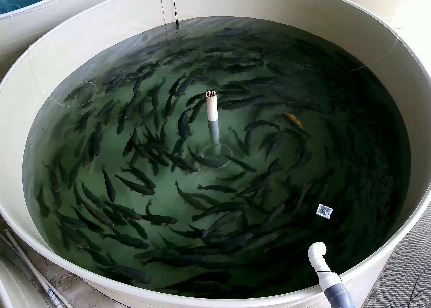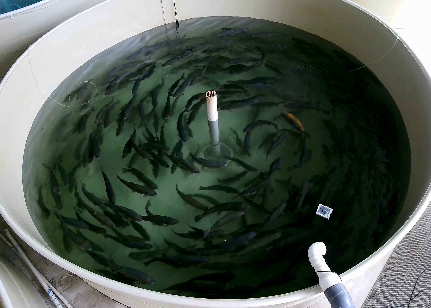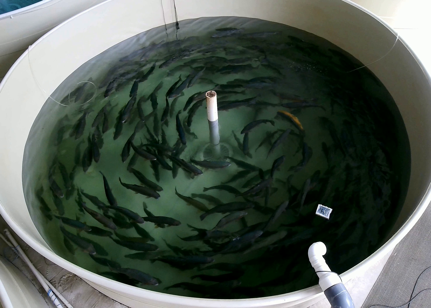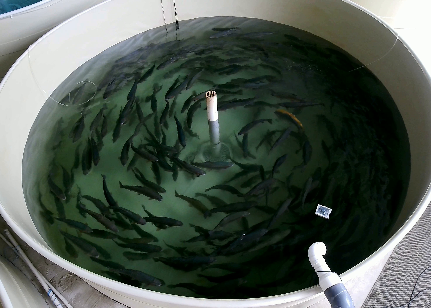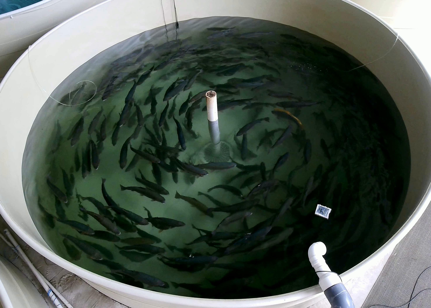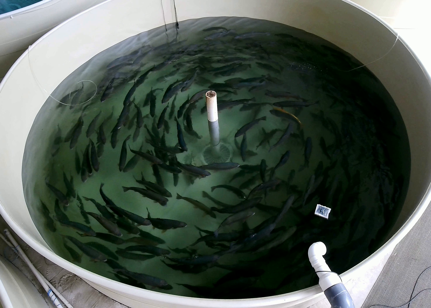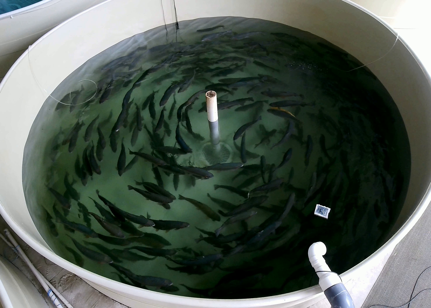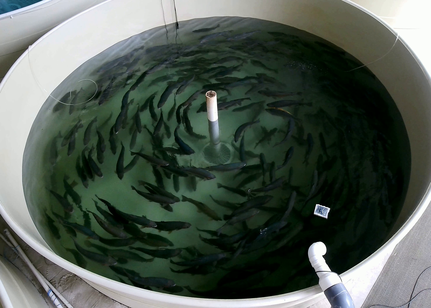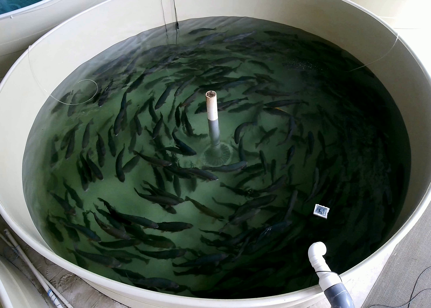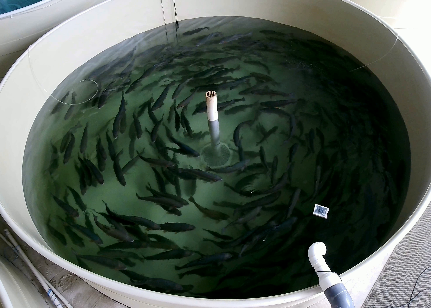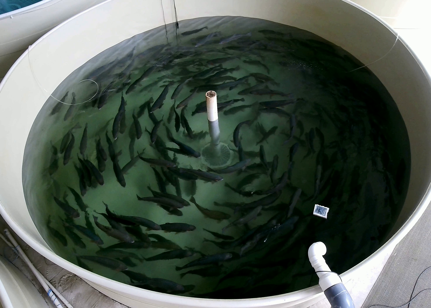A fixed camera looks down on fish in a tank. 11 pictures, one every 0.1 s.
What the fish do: Normal cruising.
